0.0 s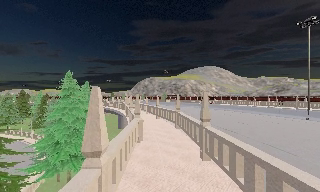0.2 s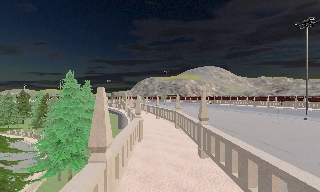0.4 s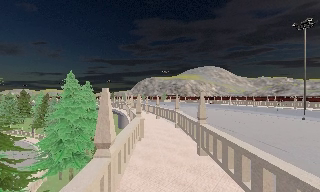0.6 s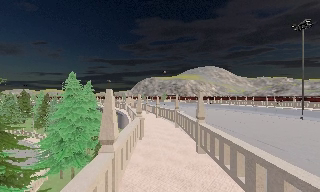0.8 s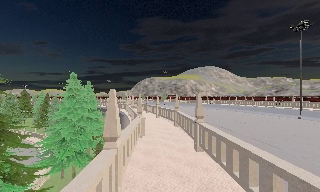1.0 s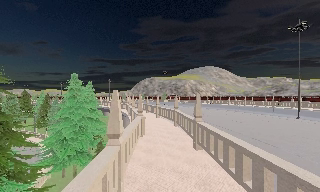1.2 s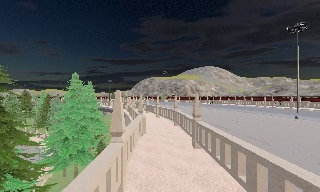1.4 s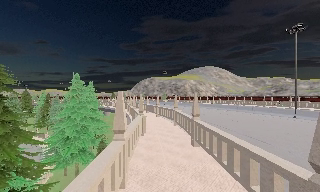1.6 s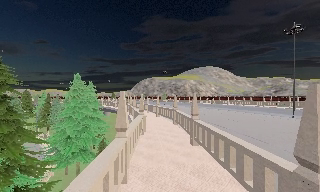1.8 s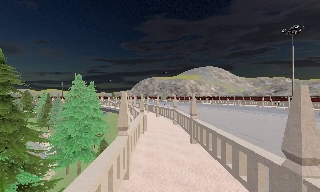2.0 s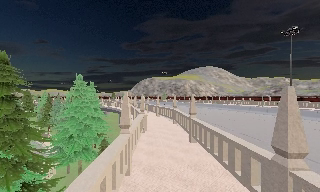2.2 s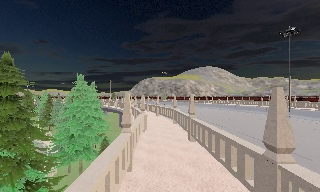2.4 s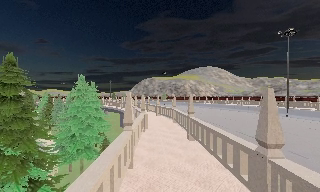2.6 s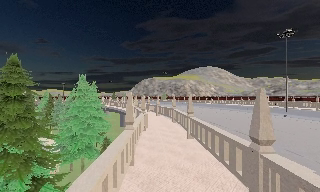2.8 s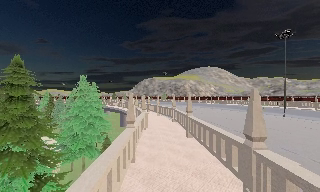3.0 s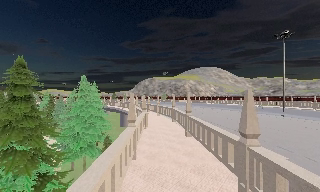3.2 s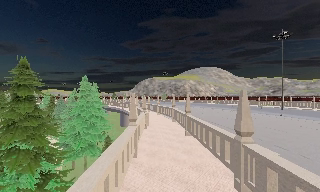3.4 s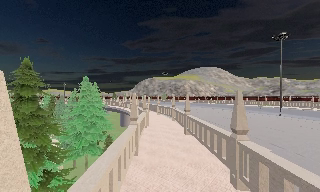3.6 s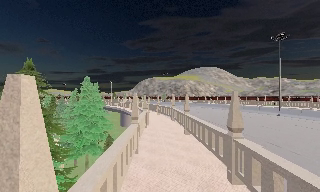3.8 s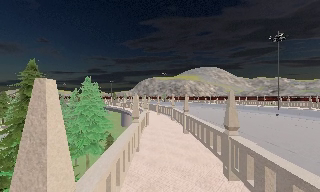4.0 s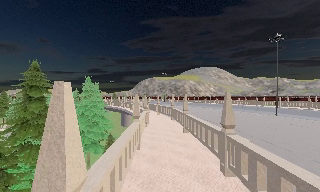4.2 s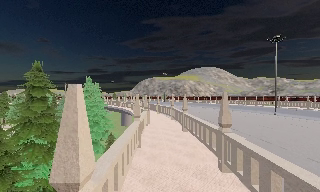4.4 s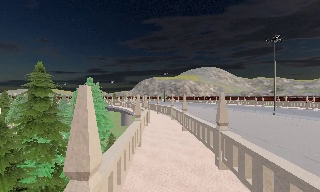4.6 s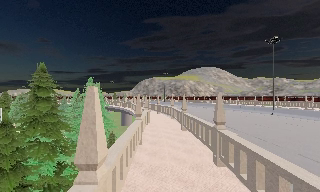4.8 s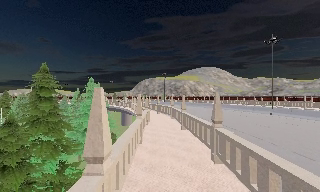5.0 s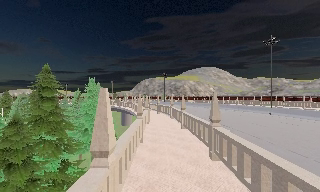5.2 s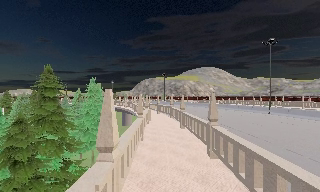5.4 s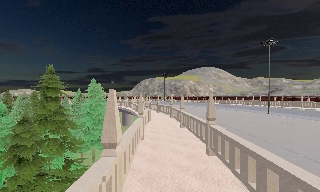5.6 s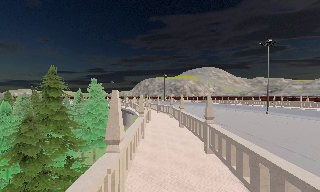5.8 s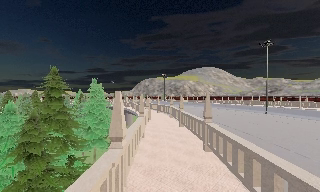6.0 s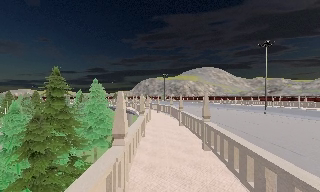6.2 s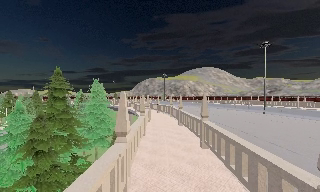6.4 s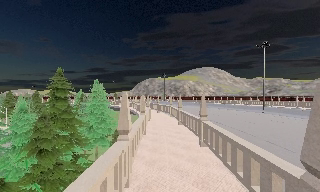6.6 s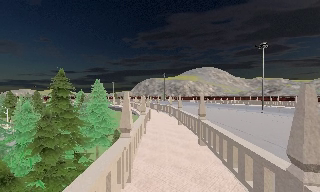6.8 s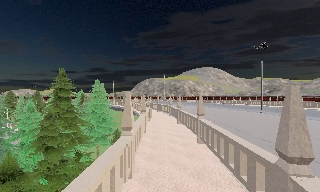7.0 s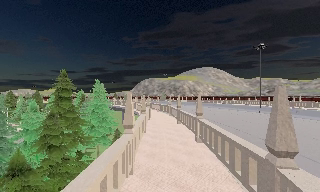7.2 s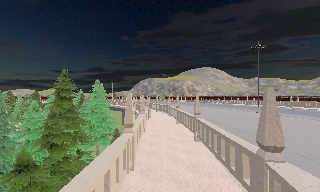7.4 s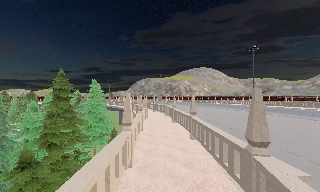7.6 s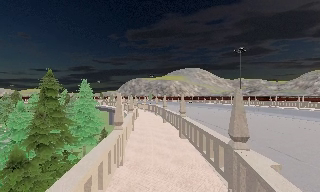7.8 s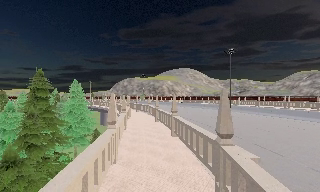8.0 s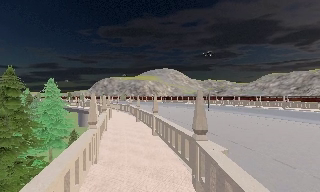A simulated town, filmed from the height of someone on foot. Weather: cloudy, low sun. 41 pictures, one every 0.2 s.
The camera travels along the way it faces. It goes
backward.
0.0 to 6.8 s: The camera travels backward, about 9 m, so what stands in front gets smaller.
6.8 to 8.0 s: The camera swings to its right by about 15 degrees, and the scene slides to the left. It travels backward, about 1.5 m, so what stands in front gets smaller.
The film runs backward here.
